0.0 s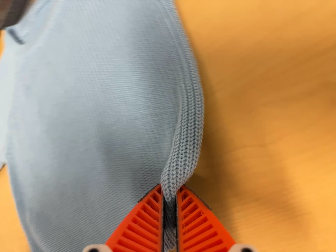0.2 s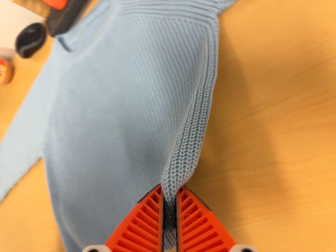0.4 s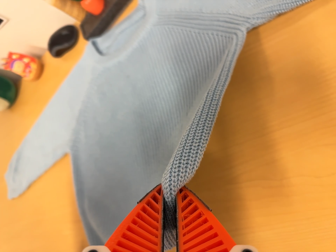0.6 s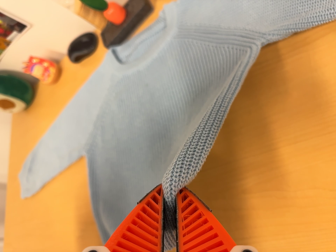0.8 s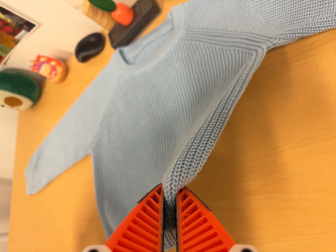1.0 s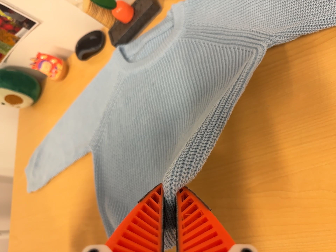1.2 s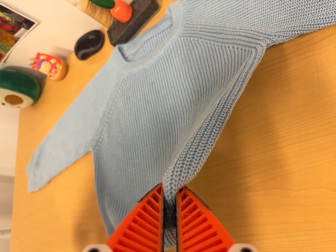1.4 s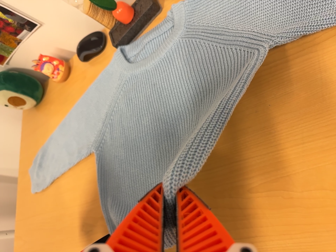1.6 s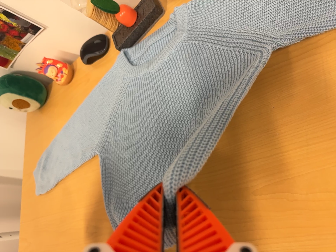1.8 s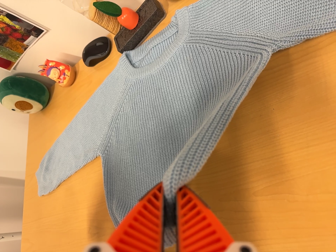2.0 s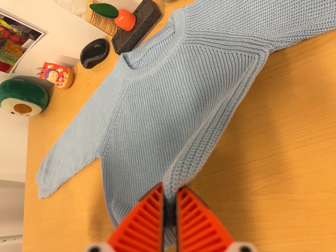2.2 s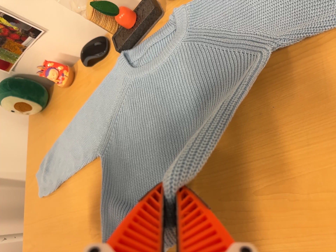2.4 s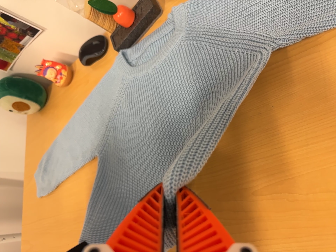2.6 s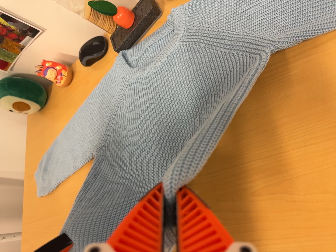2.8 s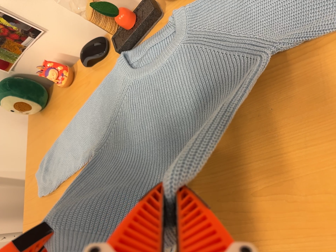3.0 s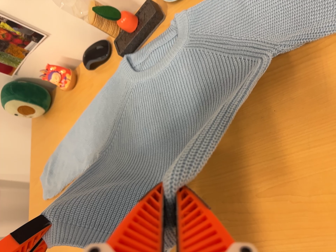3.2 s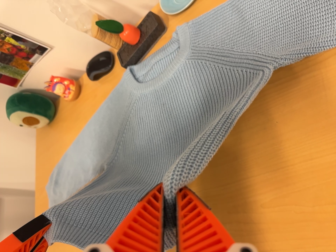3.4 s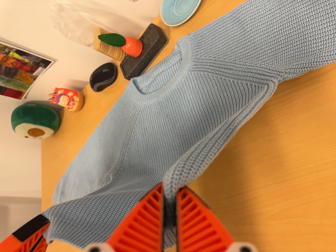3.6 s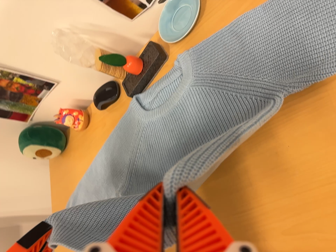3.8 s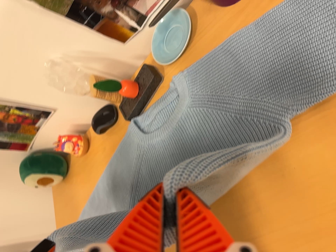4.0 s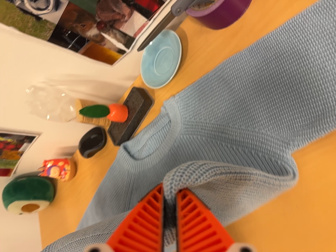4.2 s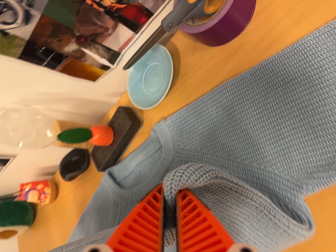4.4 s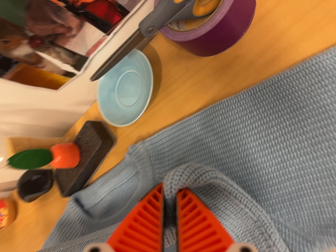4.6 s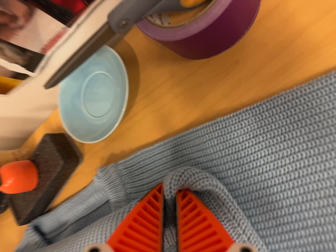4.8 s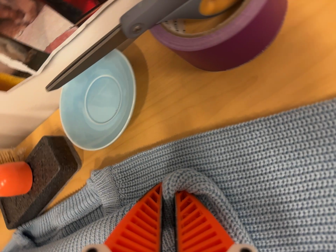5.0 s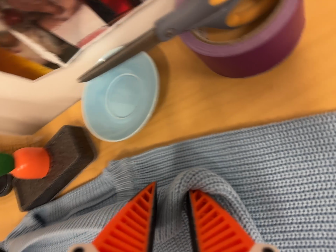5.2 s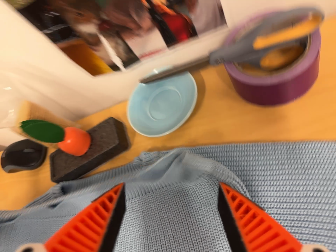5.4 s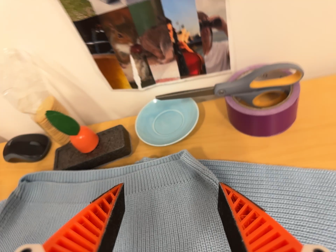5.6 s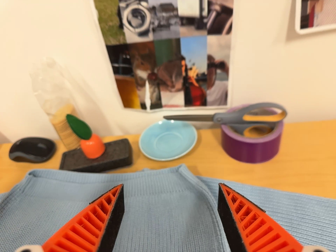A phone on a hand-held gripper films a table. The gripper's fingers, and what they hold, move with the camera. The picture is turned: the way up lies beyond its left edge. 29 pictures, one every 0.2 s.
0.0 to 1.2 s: The camera travels to its left and backward, about 12 cm, so close, fixed things drift to the right. It rolls about its line of sight by about 10 degrees, and the scene rotates clockwise.
1.2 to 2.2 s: The camera keeps its place and its aim.
2.2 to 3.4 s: The camera shifts only a little, or ends up much as it began.
3.4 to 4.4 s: The camera travels toward the top of its view and forward, about 22 cm, so close, fixed things drift downward. It rolls about its line of sight by about 10 degrees, and the scene rotates counterclockwise.
4.4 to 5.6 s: The camera pans to its right by about 10 degrees. It travels backward, to its left and toward the bottom of its view, about 20 cm, so what stands in front gets smaller. Its aim tips toward the top of its view by about 30 degrees, and the scene shifts downward. It rolls about its line of sight by about 40 degrees, and the scene rotates clockwise.
The film runs forward here.
